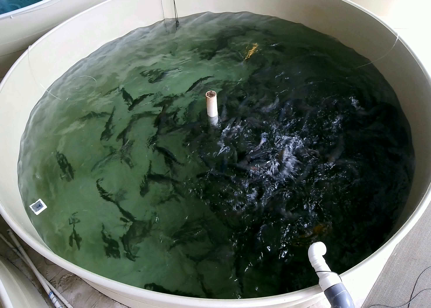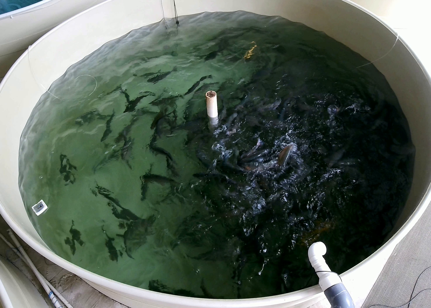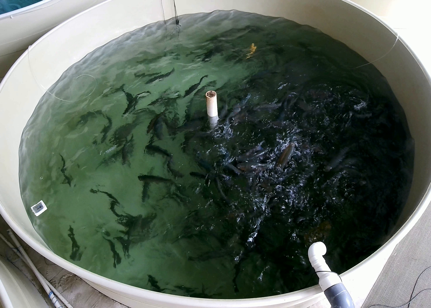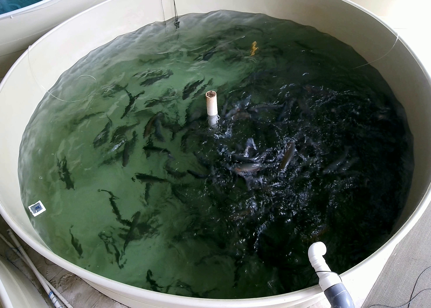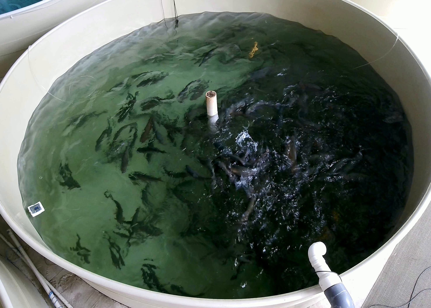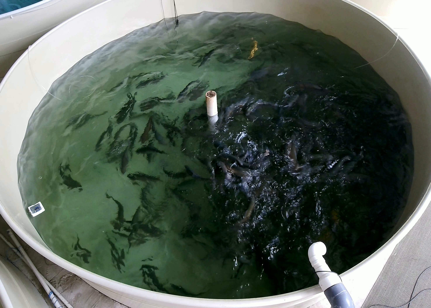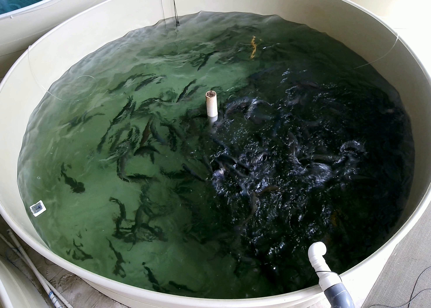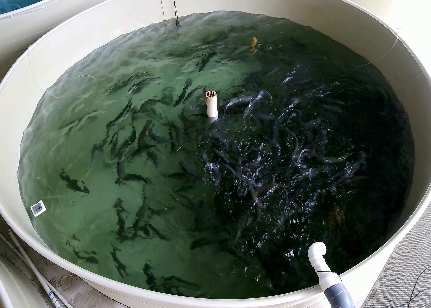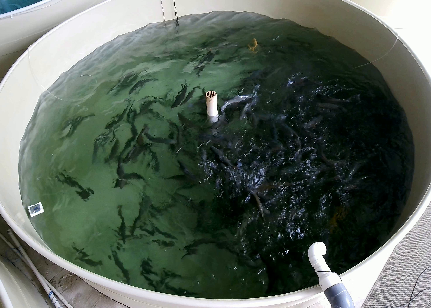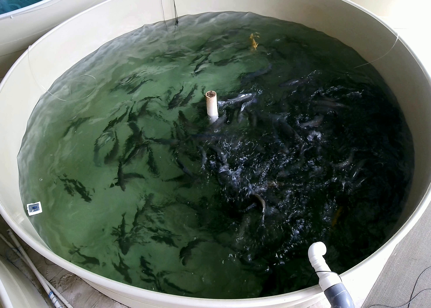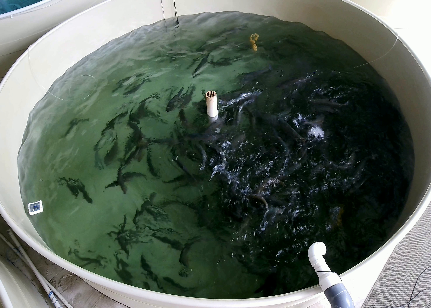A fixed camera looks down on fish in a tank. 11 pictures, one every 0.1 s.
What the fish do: Strong feeding.
